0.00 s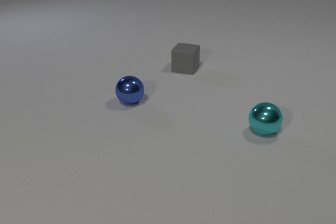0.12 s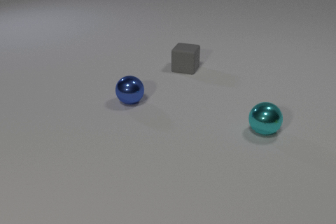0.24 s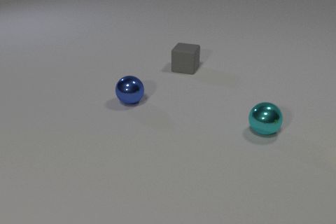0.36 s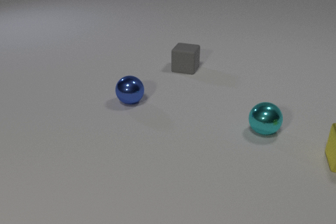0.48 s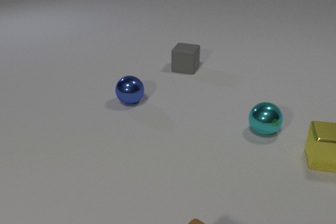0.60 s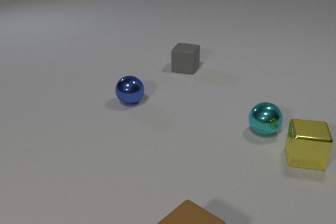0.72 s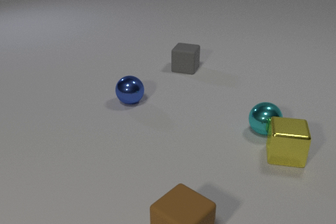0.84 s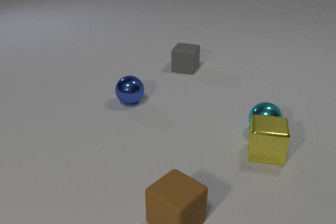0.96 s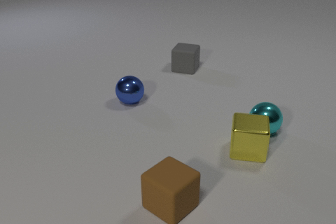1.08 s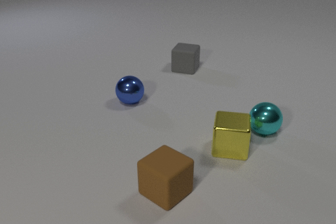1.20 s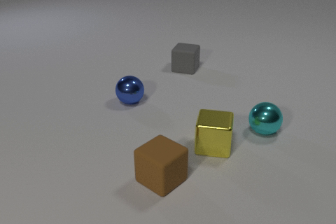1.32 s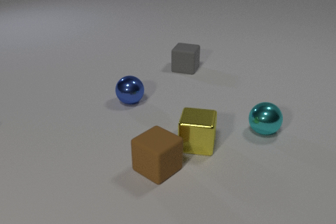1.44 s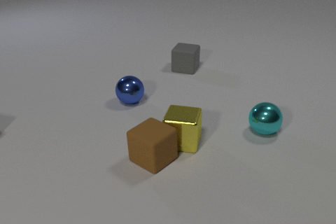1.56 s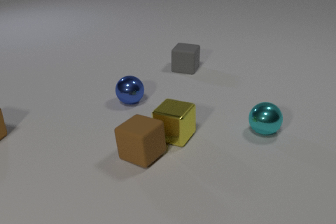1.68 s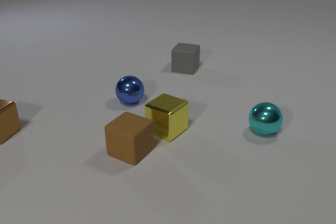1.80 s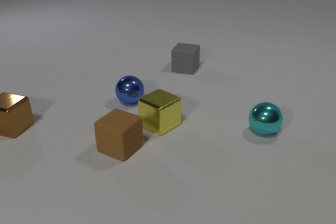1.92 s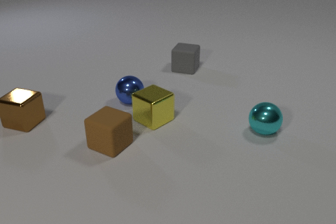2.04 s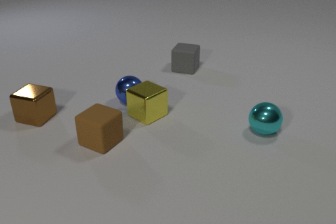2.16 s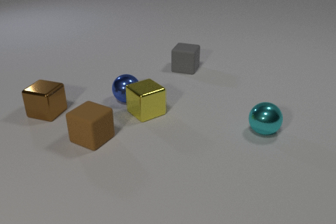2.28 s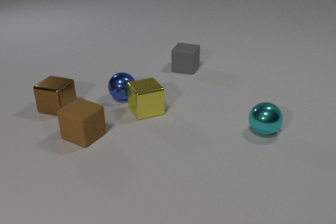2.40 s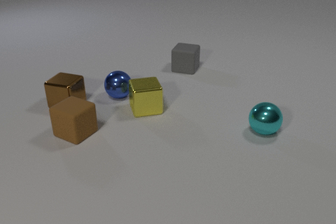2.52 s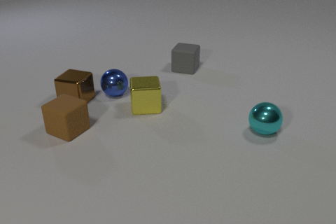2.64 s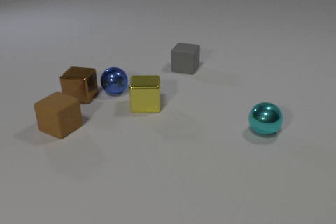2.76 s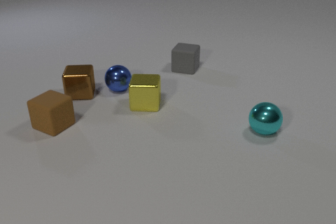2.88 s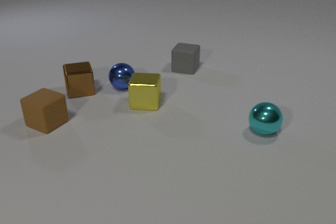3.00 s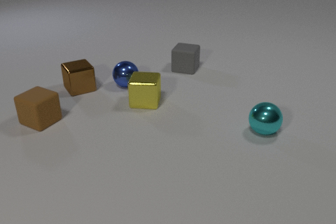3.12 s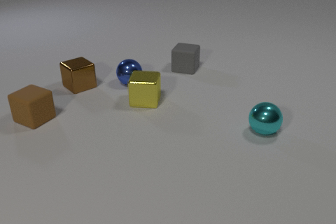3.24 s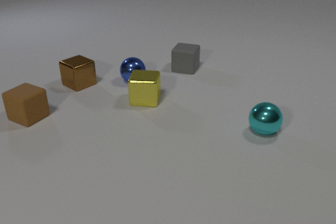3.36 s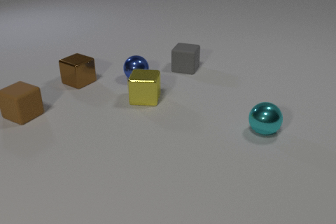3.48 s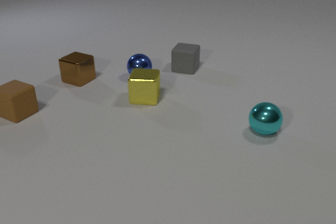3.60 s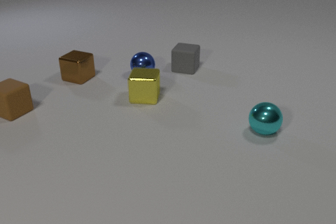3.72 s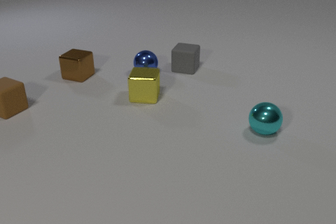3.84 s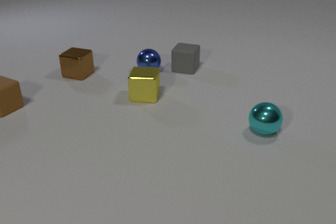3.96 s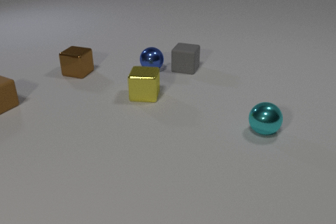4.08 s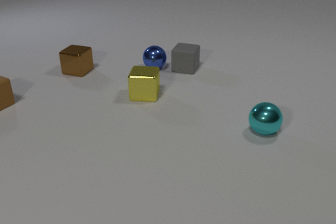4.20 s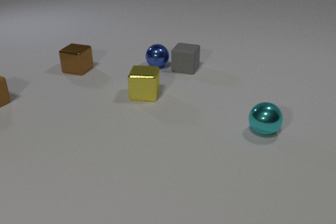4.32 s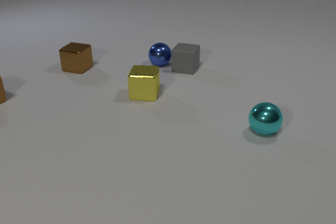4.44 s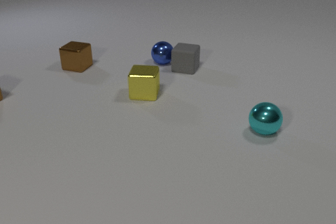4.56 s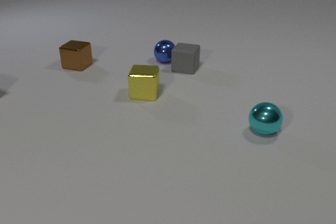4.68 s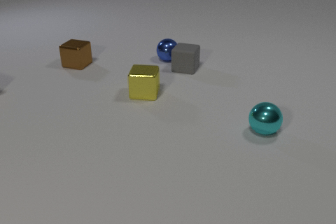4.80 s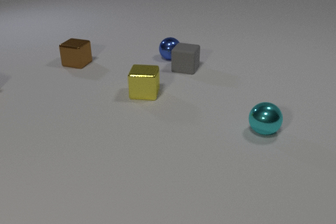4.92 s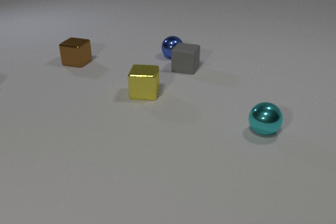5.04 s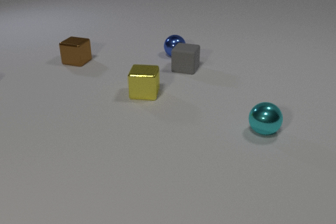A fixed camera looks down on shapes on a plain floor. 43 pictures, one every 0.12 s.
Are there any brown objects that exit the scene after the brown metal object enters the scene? yes.
What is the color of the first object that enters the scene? yellow.
How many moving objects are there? 4.
0.00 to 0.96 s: The brown rubber cube comes in at the bottom edge, slides away from the camera. The yellow metal cube comes in at the right edge, slides to the left.
0.96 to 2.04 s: The brown rubber cube slides away from the camera and to the left. The yellow metal cube slides to the left and away from the camera, spins clockwise seen from above by about 30 degrees, its near face sliding to the left. The brown metal cube comes in at the left edge, slides to the right and away from the camera. The brown rubber cube and the yellow metal cube collide.
2.04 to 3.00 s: The brown rubber cube slides to the left and away from the camera. The yellow metal cube slides away from the camera, spins so that its near face slides to the left, clockwise seen from above. The blue metal sphere rolls away from the camera. The brown metal cube slides away from the camera and to the right, spins so that its near face slides to the right, counterclockwise seen from above. The yellow metal cube and the blue metal sphere collide. The blue metal sphere and the brown metal cube collide.
3.00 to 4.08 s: The brown rubber cube slides away from the camera and to the left. The yellow metal cube slides away from the camera. The blue metal sphere rolls away from the camera and to the right. The brown metal cube slides away from the camera, spins so that its near face slides to the right, counterclockwise seen from above.
4.08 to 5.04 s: The brown rubber cube slides away from the camera and to the left, leaves at the left edge. The blue metal sphere rolls away from the camera and to the right. The brown metal cube slides away from the camera.
